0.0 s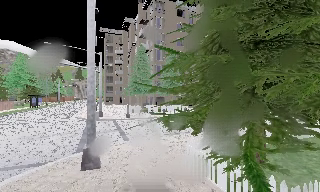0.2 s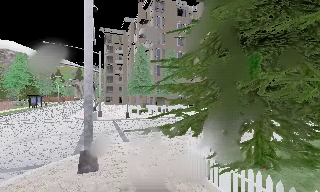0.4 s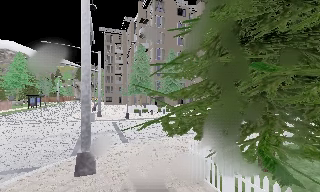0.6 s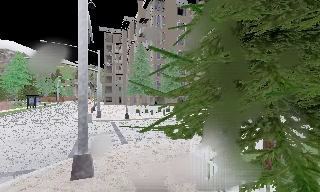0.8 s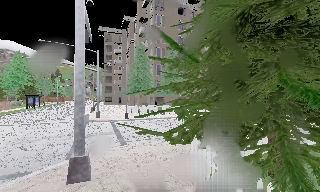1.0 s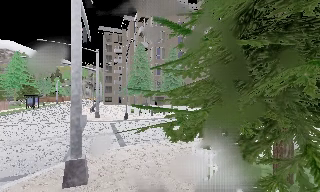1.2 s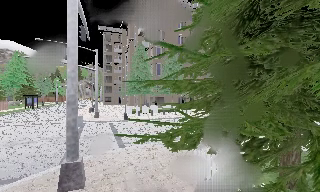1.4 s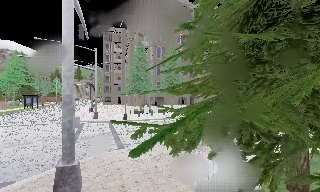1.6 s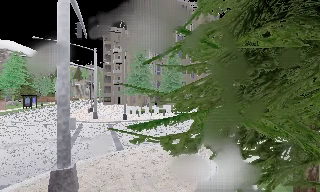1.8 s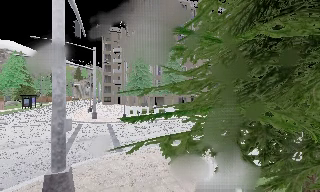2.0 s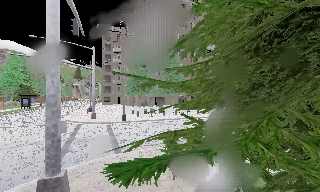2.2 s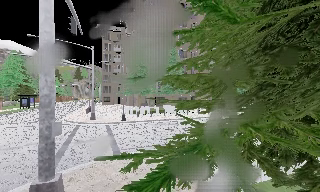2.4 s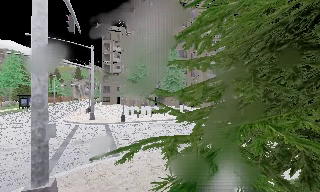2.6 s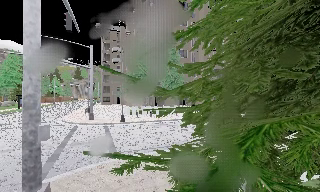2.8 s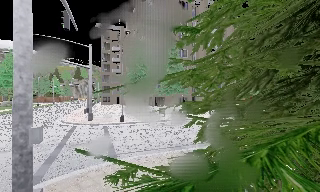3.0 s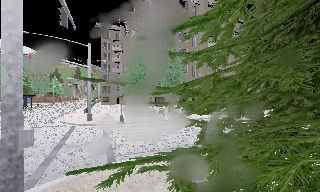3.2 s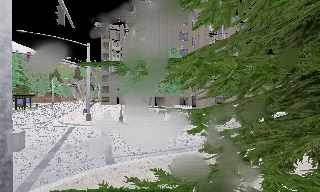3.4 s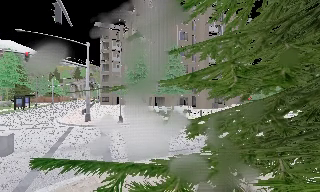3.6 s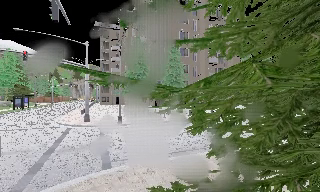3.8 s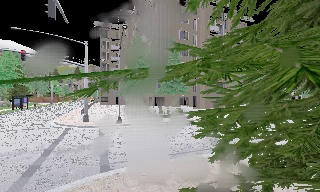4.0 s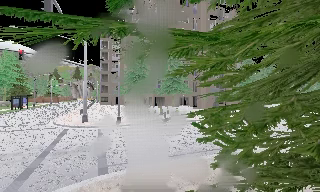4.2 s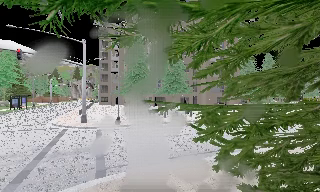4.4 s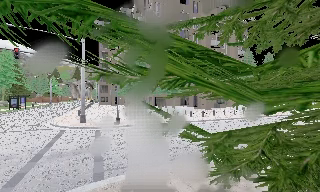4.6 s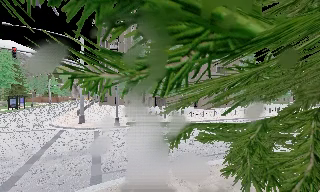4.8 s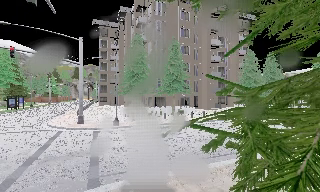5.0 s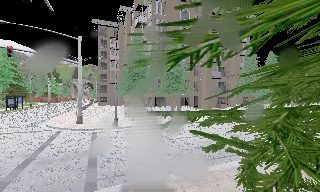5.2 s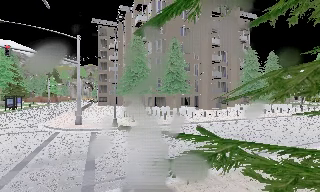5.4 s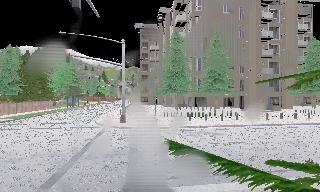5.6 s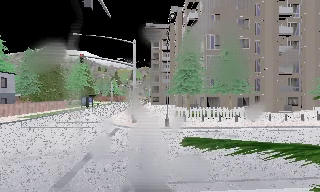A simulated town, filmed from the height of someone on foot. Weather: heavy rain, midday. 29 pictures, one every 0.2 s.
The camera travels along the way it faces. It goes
forward.
0.0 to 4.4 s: The camera travels forward, about 4.5 m, so what stands in front looms larger.
4.4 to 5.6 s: The camera pans to its left, which is counterclockwise from overhead, by about 20 degrees. It travels forward, about 1 m, so what stands in front looms larger.
The film runs forward here.
